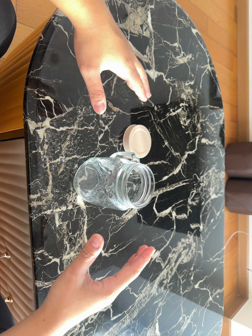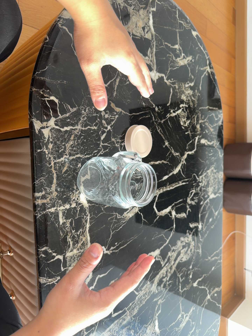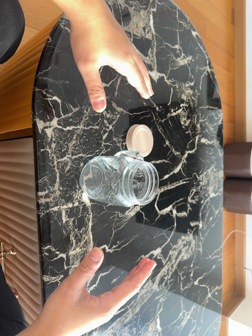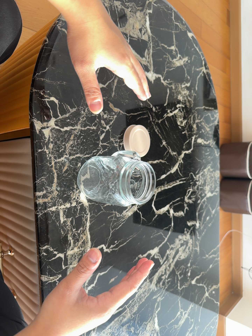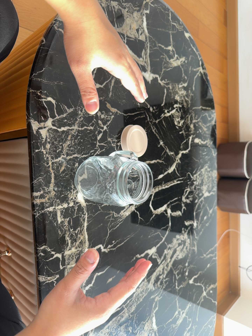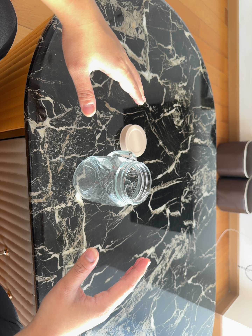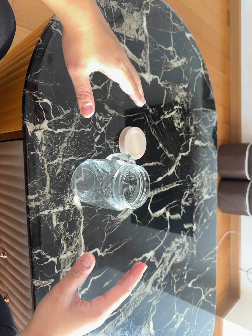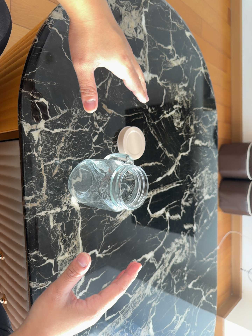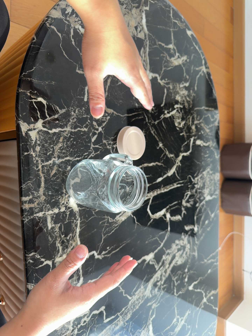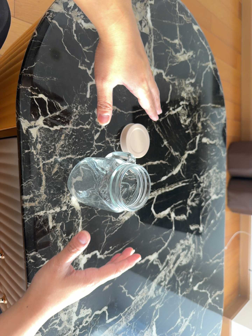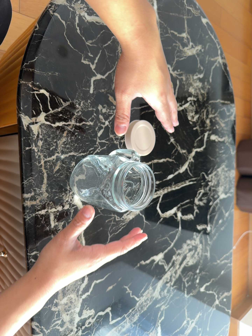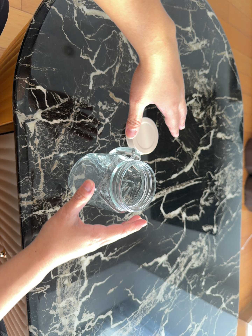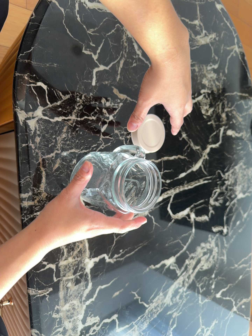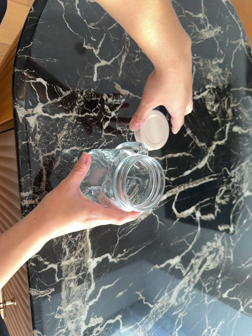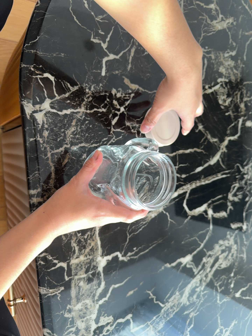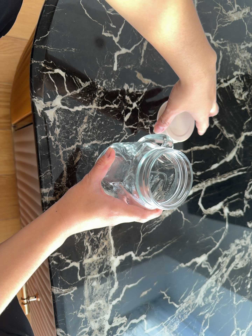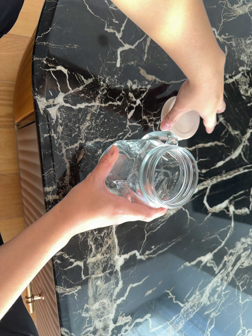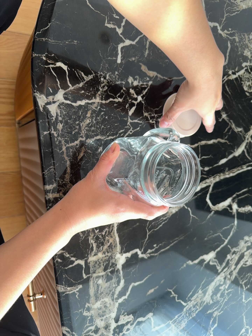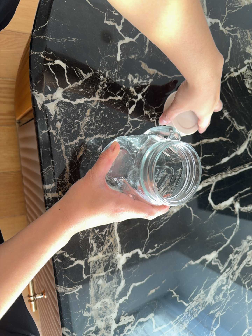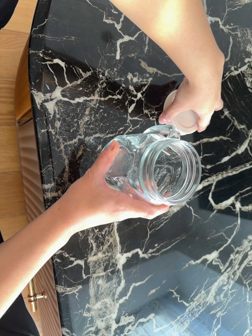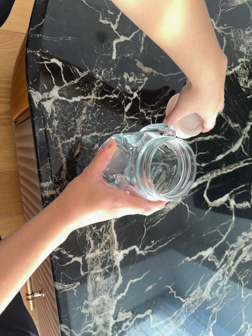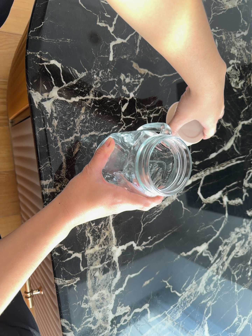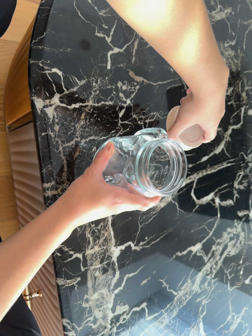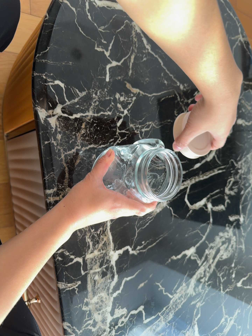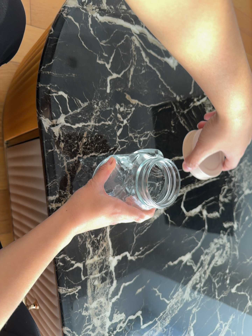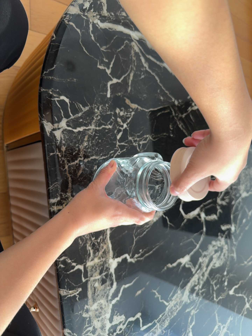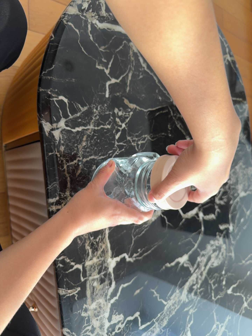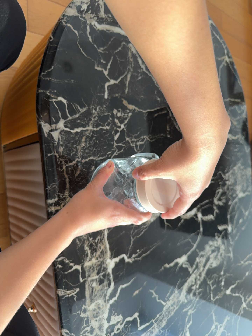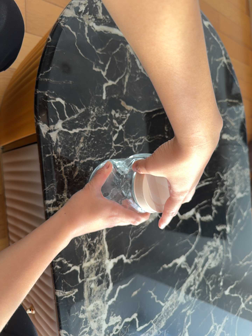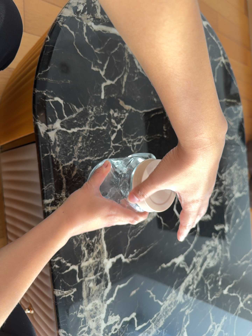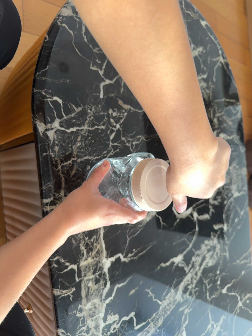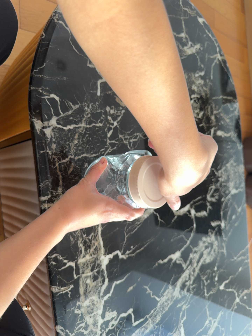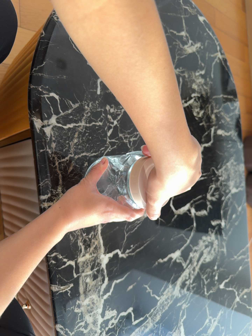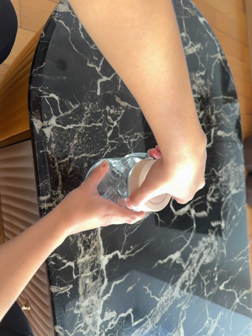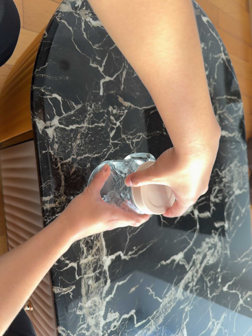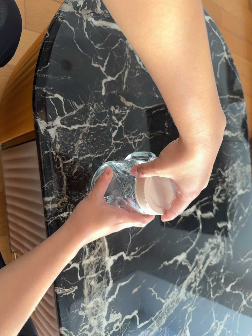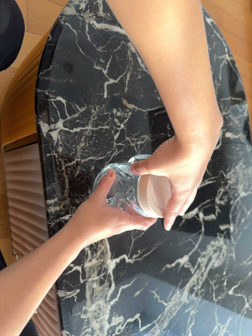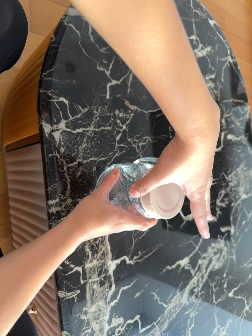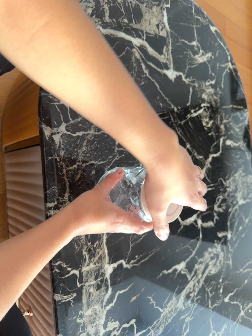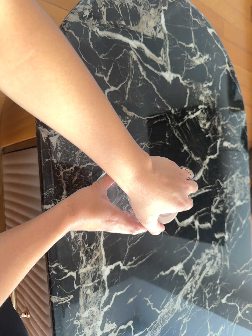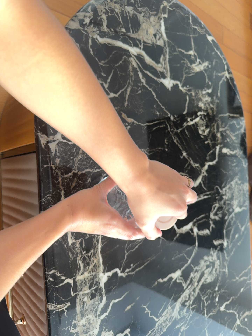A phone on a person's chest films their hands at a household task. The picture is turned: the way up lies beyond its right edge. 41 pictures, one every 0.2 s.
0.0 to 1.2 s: The camera shifts only a little, or ends up much as it began.
1.2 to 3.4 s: The camera pans to its left by about 15 degrees. It travels forward, about 12 cm, so what stands in front looms larger.
3.4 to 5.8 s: The camera travels backward, about 9 cm, so what stands in front gets smaller.
5.8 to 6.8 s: The camera keeps its place and its aim.
6.8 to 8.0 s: The camera shifts only a little, or ends up much as it began.
The film runs backward here.
